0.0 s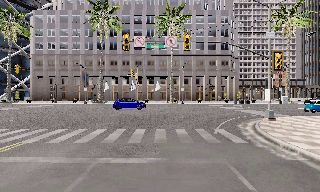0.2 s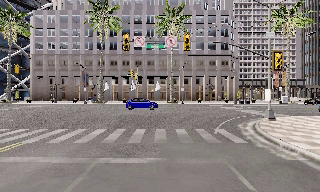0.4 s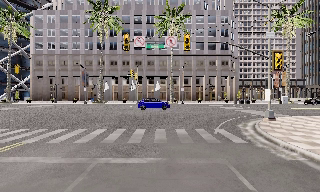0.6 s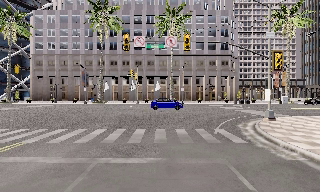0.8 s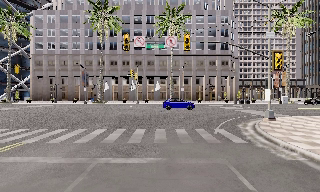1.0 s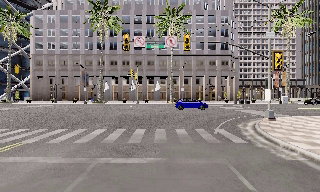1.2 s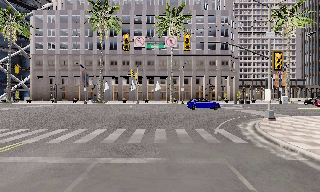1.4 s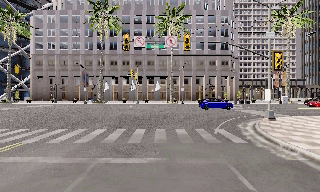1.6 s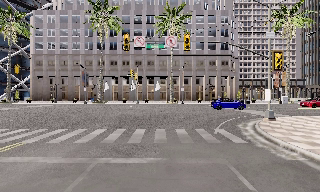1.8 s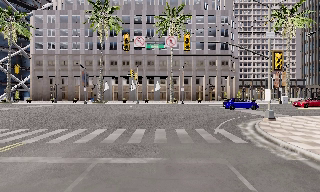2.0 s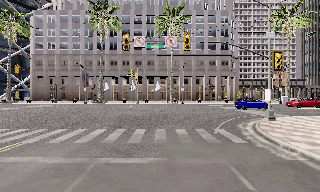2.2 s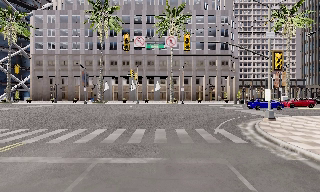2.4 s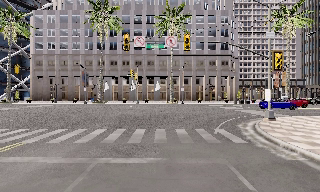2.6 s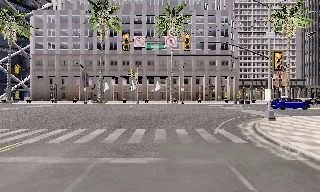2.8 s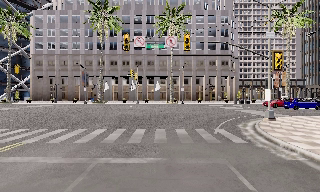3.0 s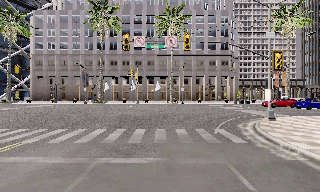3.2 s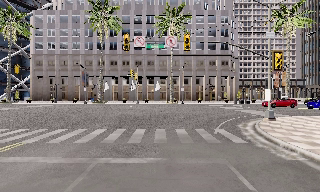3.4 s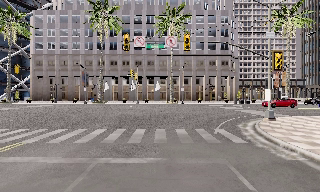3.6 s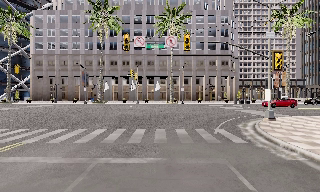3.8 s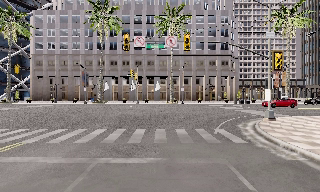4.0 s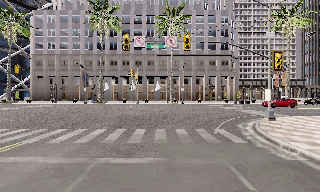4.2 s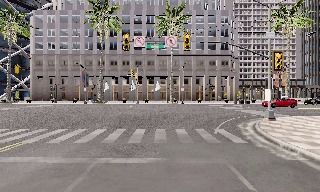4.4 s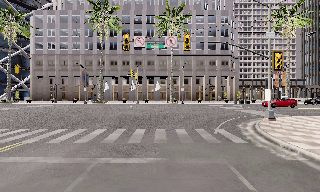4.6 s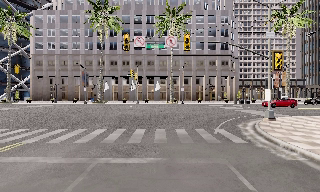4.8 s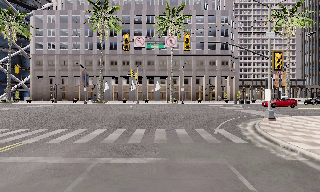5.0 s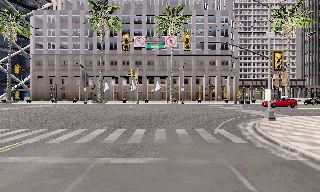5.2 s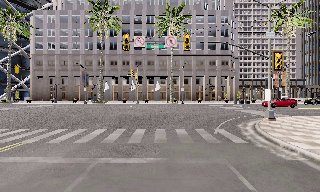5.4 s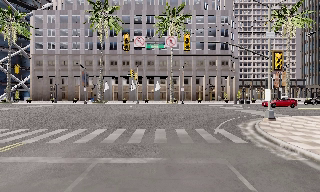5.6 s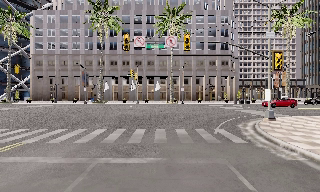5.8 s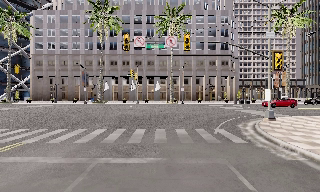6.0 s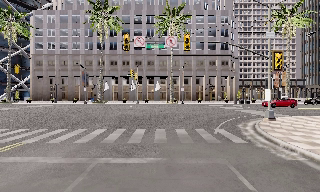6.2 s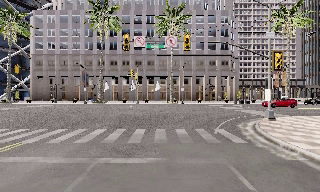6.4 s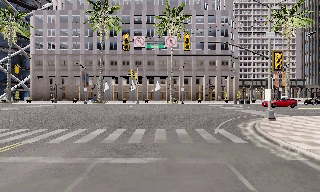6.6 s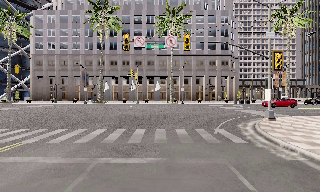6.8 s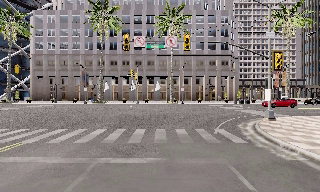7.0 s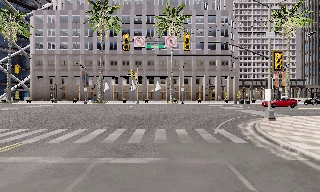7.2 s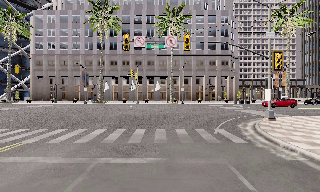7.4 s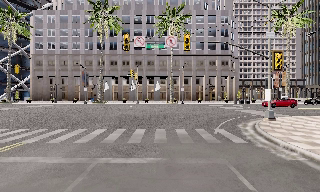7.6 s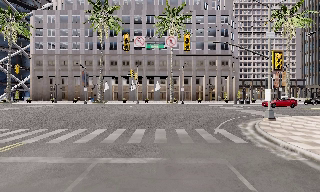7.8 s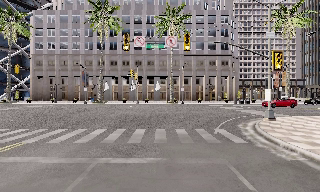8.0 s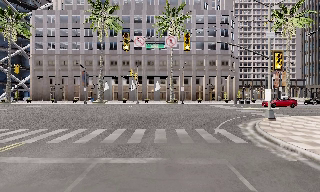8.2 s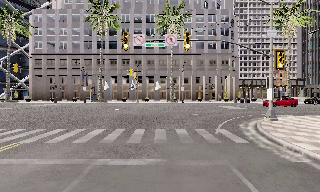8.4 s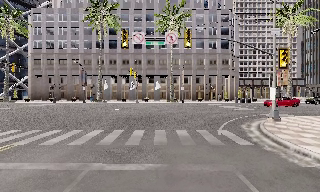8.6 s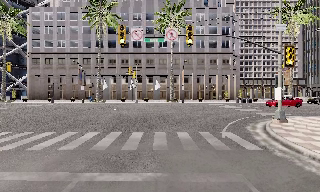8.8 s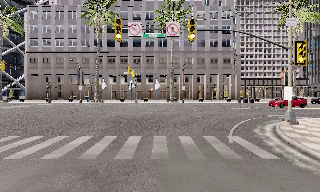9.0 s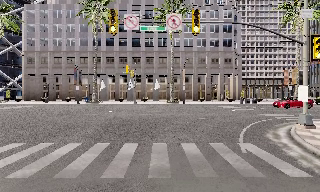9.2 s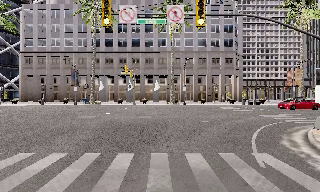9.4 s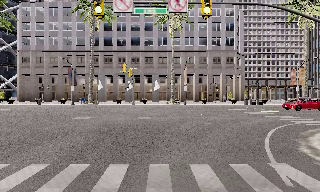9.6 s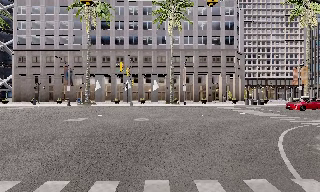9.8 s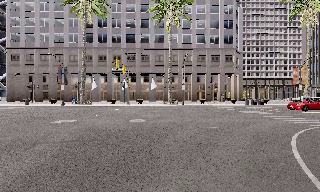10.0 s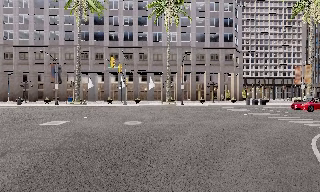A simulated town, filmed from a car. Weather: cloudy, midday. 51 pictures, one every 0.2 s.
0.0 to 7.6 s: The camera keeps its place and its aim.
7.6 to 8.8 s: The camera travels forward, about 1.5 m, so what stands in front looms larger. It gains speed.
8.8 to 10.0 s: The camera travels forward, about 5 m, so what stands in front looms larger.
The film runs forward here.
